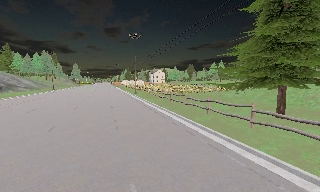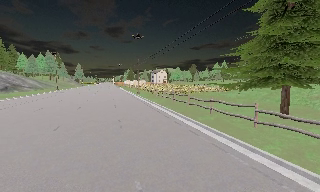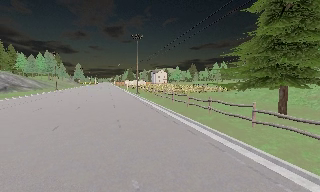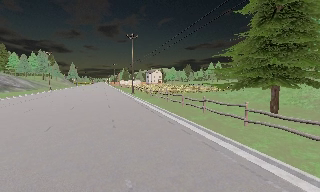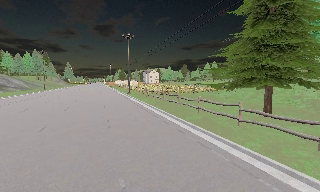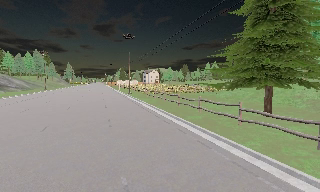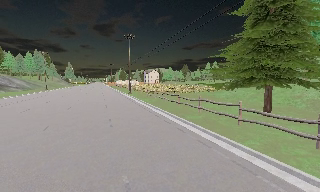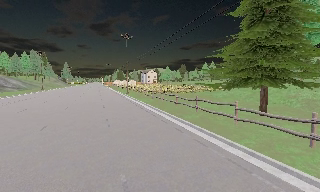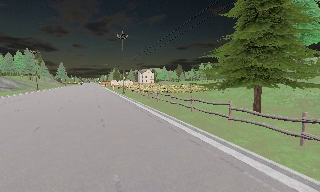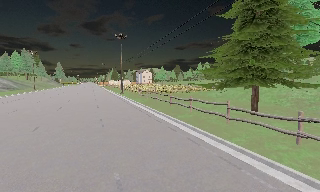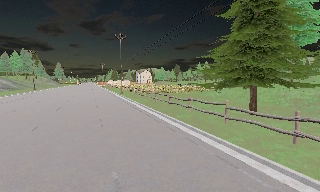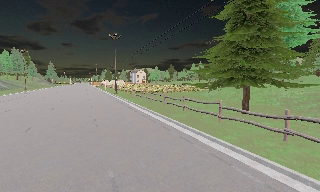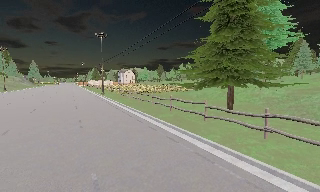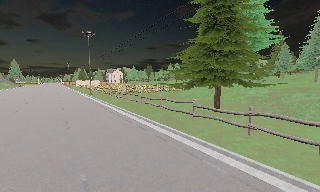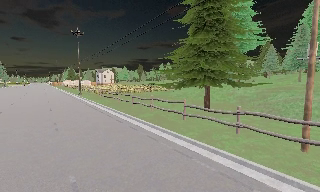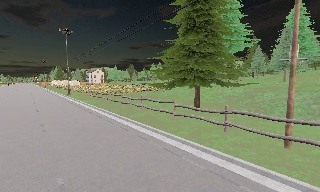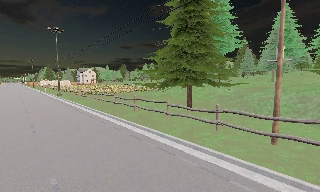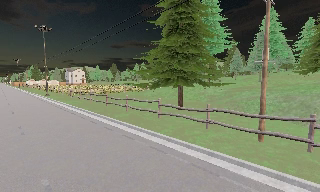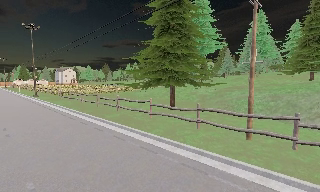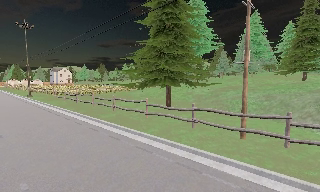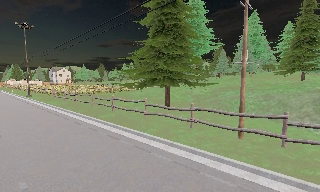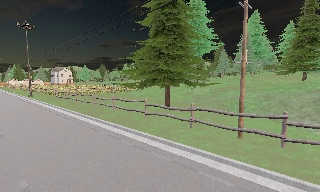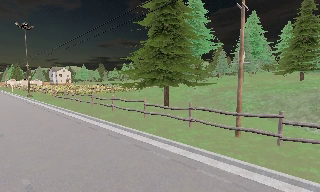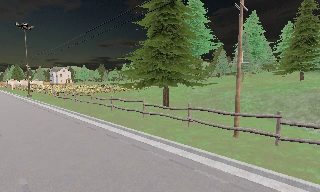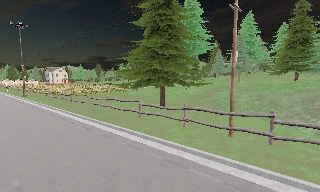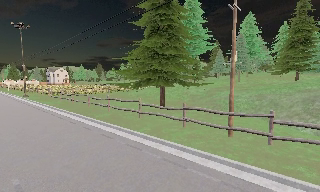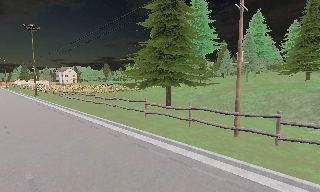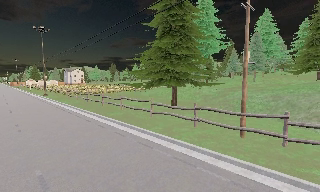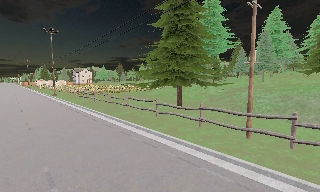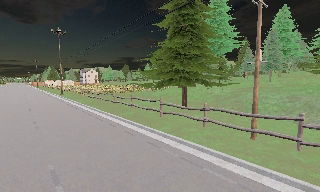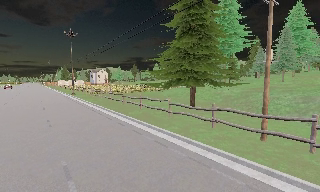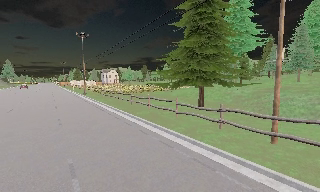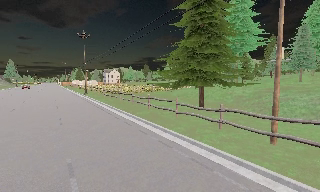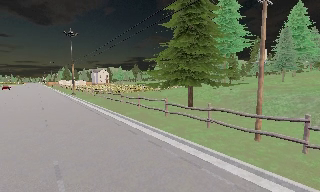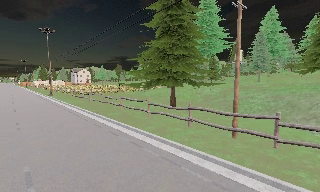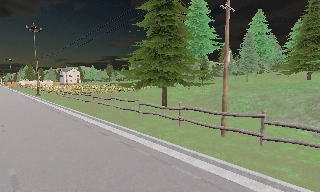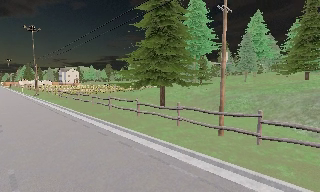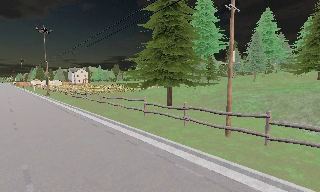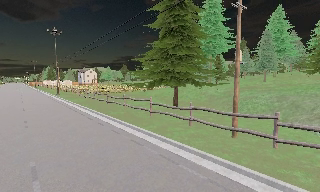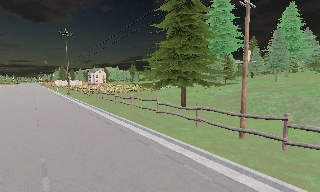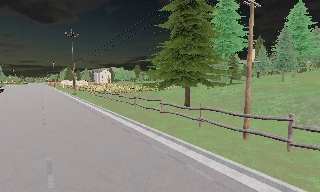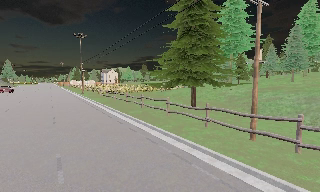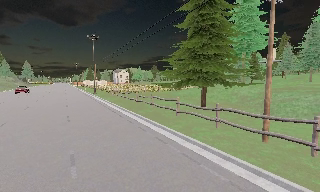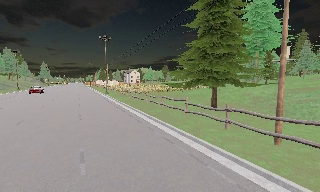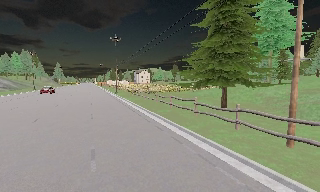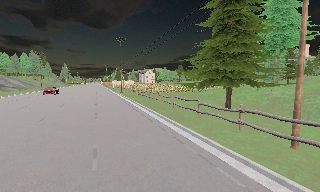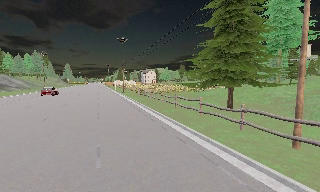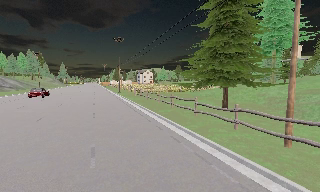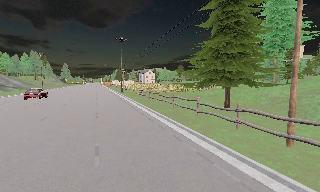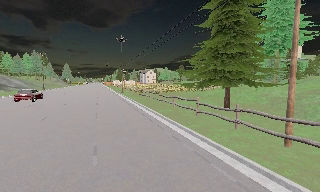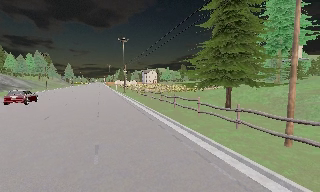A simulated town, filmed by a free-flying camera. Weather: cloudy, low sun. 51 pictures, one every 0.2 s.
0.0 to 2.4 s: The scene slides to the left, as the camera pans about 10 degrees to its right. It travels backward, about 1 m, so what stands in front gets smaller.
2.4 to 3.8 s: The camera pans to its right, which is clockwise from overhead, by about 20 degrees.
3.8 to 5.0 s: The camera shifts only a little, or ends up much as it began.
5.0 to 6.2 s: The camera swings to its left by about 15 degrees, and the scene slides to the right.
6.2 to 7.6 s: The camera travels to its right, about 0.5 m, so close, fixed things drift to the left.
7.6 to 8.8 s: The camera swings to its left by about 20 degrees, and the scene slides to the right.
8.8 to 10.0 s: The camera shifts only a little, or ends up much as it began.
The film runs backward here.
